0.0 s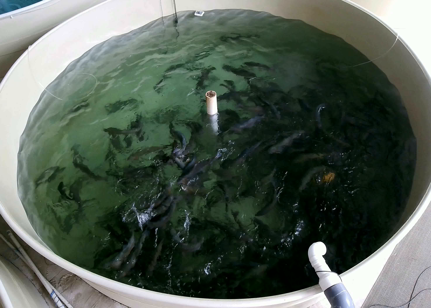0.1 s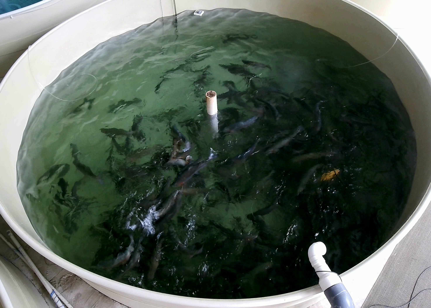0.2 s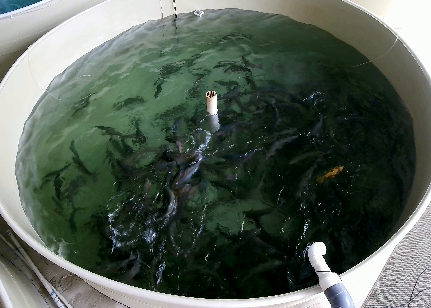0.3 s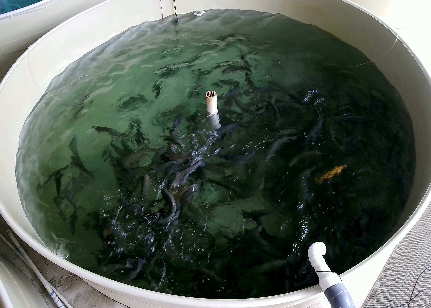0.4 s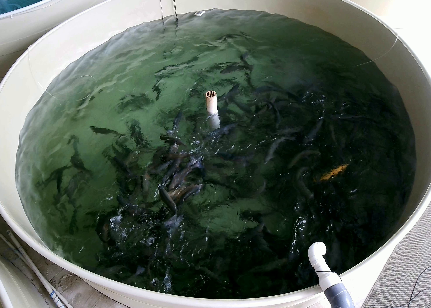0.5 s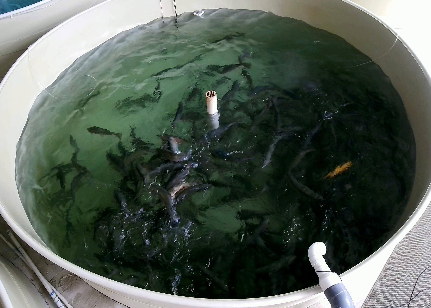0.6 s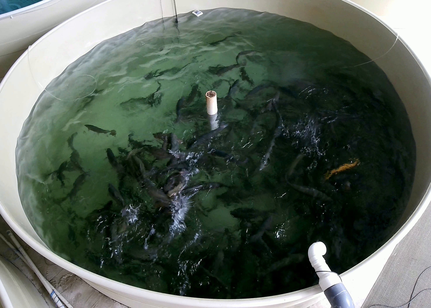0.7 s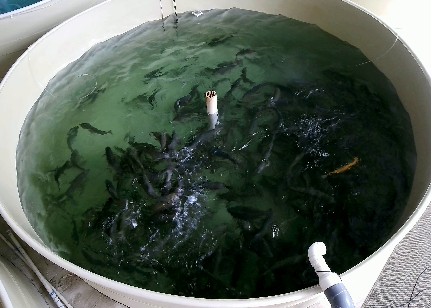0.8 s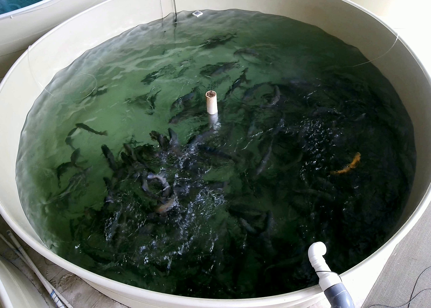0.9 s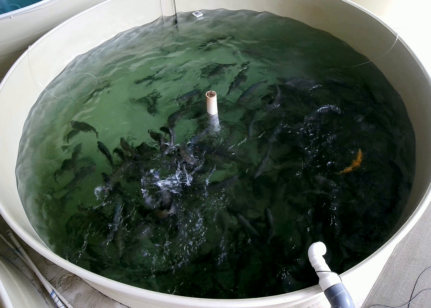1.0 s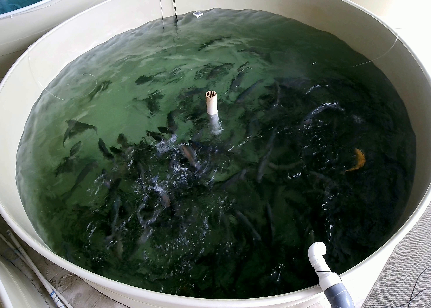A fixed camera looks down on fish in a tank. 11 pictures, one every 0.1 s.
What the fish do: Weak feeding.
